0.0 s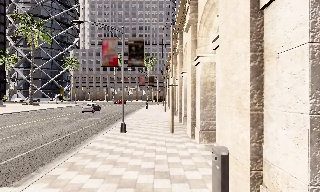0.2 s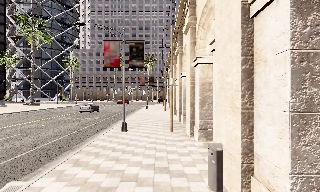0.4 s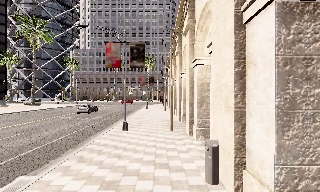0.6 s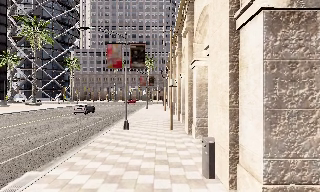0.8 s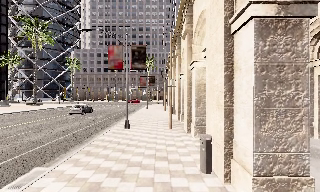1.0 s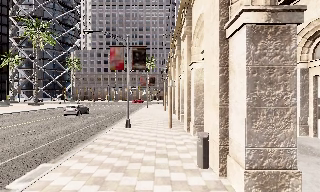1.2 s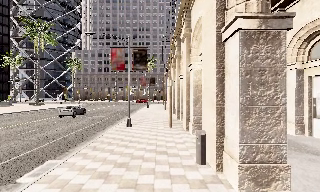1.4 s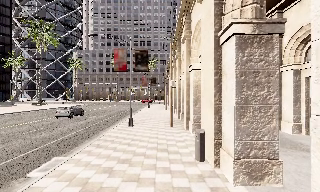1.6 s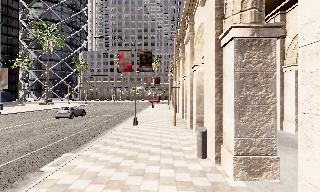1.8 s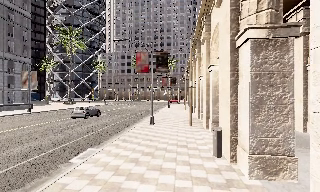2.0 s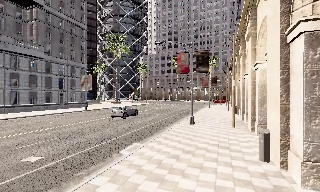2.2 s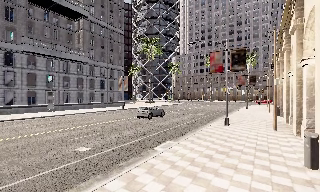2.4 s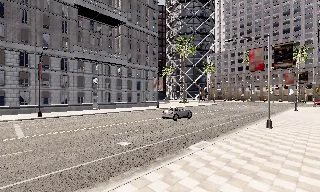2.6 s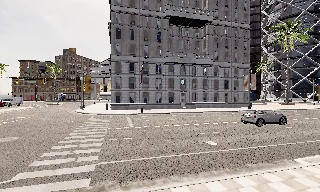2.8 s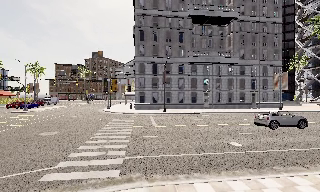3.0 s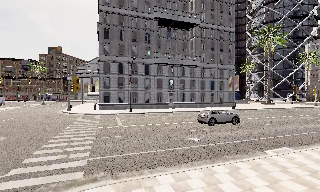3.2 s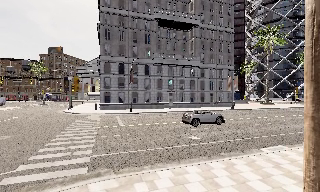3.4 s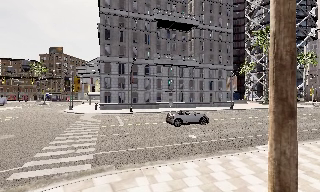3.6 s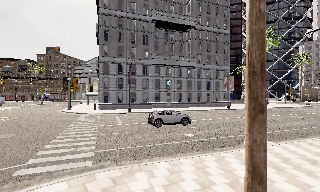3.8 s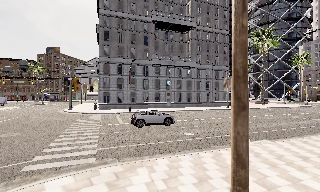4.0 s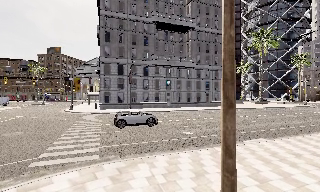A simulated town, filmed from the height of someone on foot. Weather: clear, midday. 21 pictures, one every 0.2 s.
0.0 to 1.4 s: The camera travels backward, about 2.5 m, so what stands in front gets smaller.
1.4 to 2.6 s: The camera pans to its left, which is counterclockwise from overhead, by about 75 degrees. It travels backward, about 2 m.
2.6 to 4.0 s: The camera travels backward, about 2.5 m, so what stands in front gets smaller.
The film runs backward here.
